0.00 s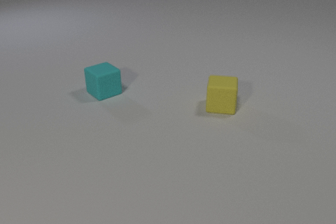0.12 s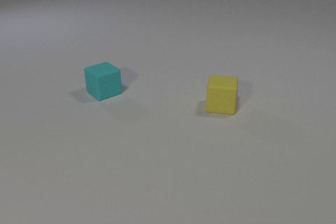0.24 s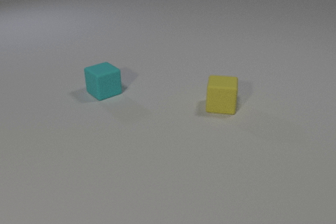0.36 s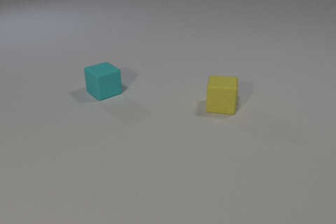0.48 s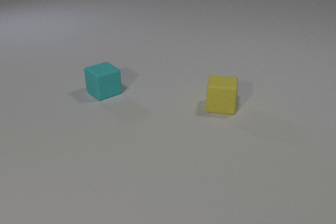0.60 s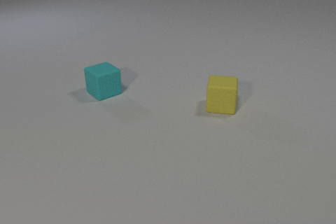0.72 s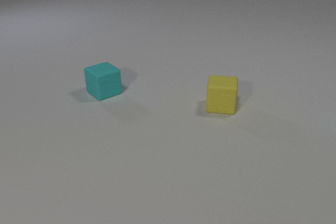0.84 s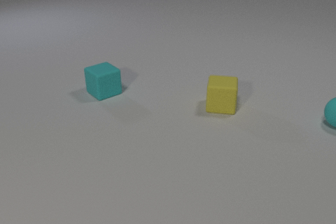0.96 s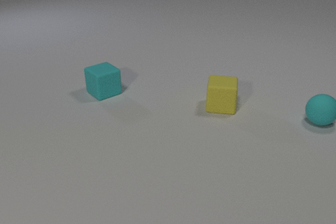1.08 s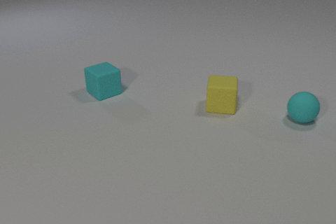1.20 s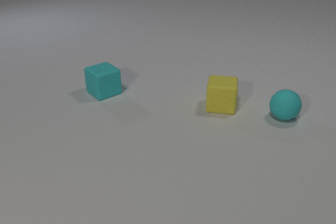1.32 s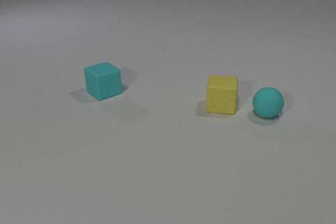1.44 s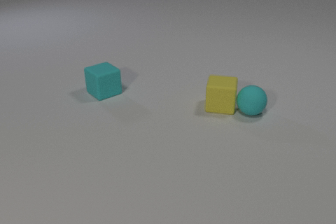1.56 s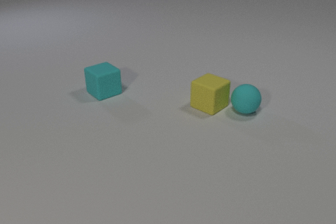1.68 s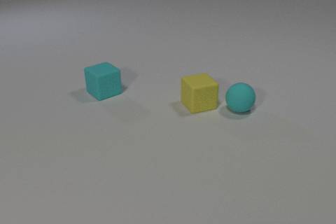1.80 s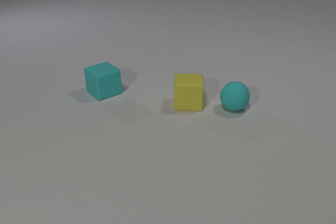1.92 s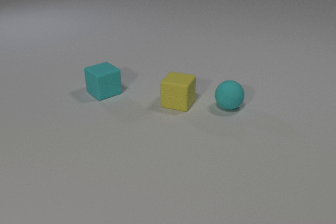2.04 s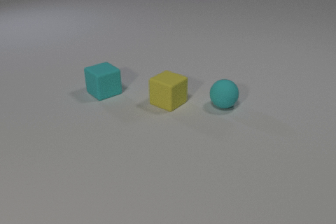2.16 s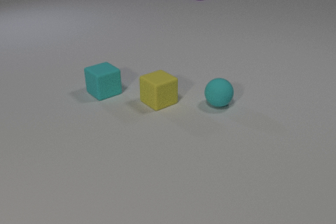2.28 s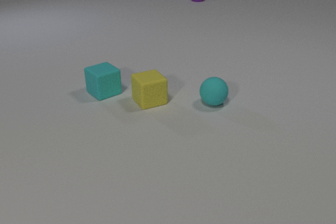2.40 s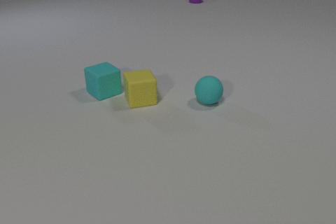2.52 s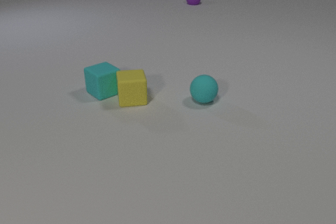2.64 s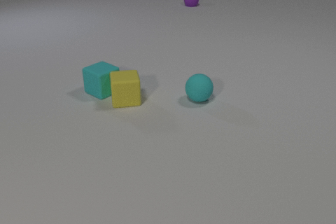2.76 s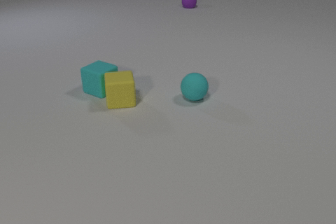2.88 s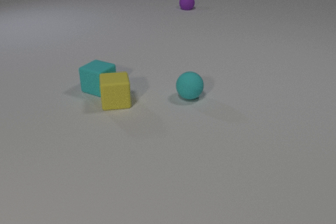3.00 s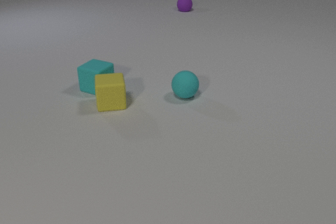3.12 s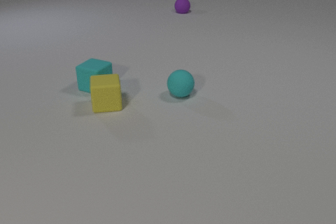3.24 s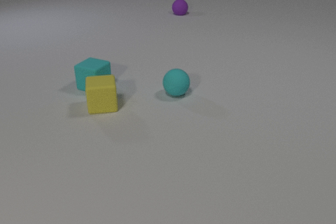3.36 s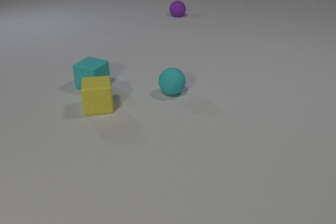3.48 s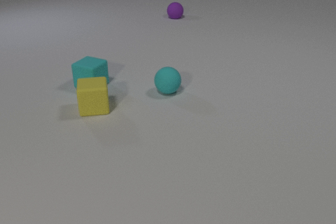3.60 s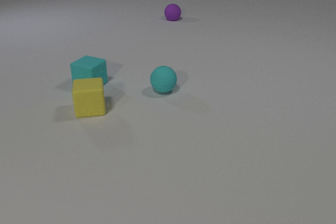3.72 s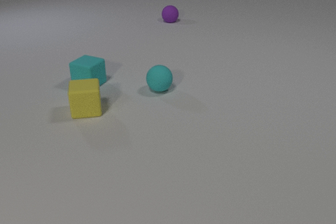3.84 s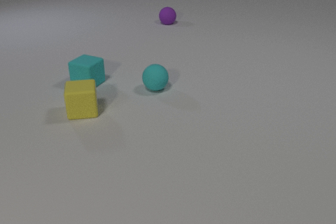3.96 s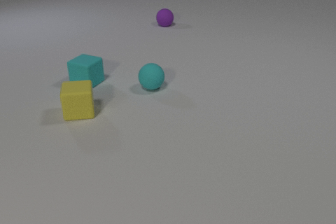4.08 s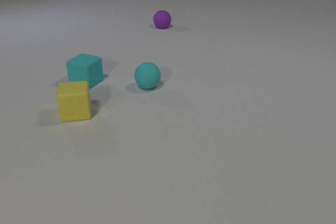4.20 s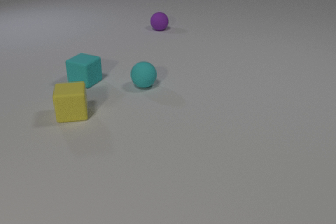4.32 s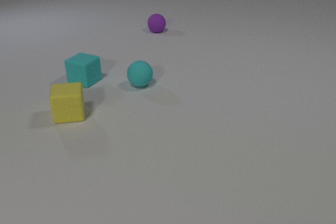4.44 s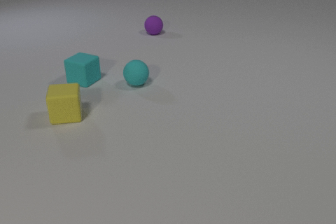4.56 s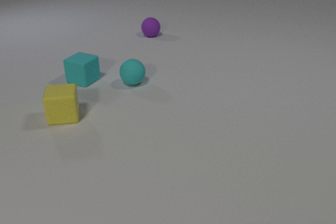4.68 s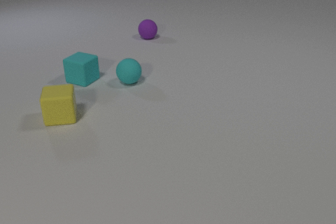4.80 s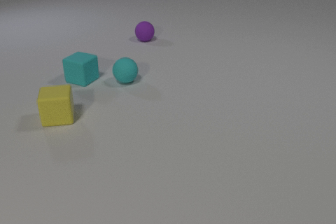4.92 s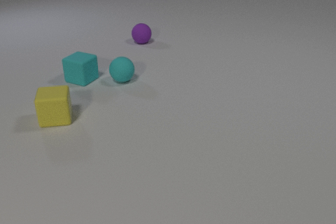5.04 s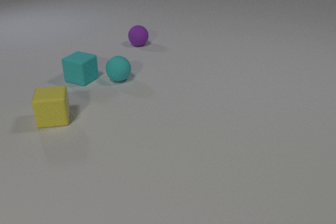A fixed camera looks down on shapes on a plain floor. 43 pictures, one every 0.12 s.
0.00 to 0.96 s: The cyan rubber sphere comes in at the right edge, rolls to the left.
0.96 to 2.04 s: The cyan rubber sphere rolls to the left. The yellow rubber cube slides to the left, spins clockwise seen from above by about 120 degrees, its near face sliding to the left. The cyan rubber sphere and the yellow rubber cube collide.
2.04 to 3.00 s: The cyan rubber sphere rolls to the left and away from the camera. The yellow rubber cube slides to the left, spins clockwise seen from above by about 45 degrees, its near face sliding to the left. The cyan rubber cube slides away from the camera and to the left, spins counterclockwise seen from above by about 30 degrees, its near face sliding to the right. The purple rubber sphere rolls toward the camera. The yellow rubber cube and the cyan rubber cube collide.
3.00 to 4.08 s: The cyan rubber sphere rolls to the left and away from the camera. The yellow rubber cube slides to the left. The cyan rubber cube slides away from the camera and to the left. The purple rubber sphere rolls toward the camera.
4.08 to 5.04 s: The cyan rubber sphere rolls to the left and away from the camera. The yellow rubber cube slides to the left. The cyan rubber cube slides away from the camera. The purple rubber sphere rolls toward the camera and to the left.
How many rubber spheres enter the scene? 2.
How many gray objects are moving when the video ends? 0.
How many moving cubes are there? 2.
